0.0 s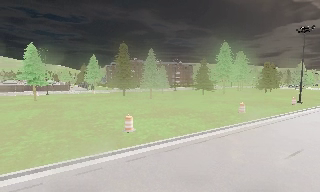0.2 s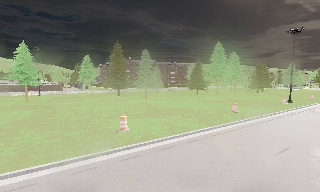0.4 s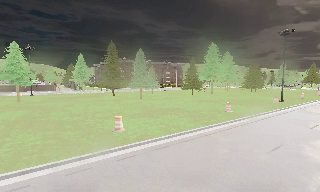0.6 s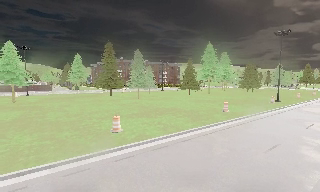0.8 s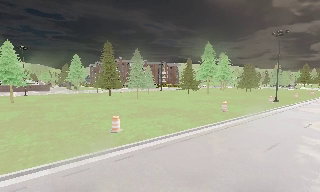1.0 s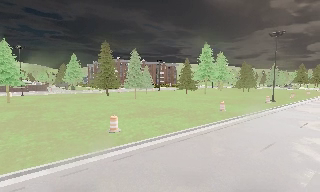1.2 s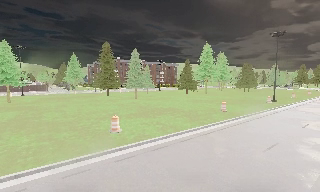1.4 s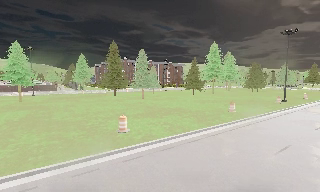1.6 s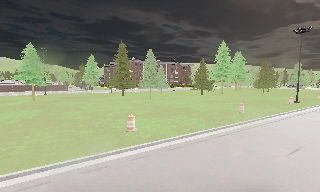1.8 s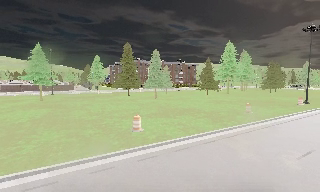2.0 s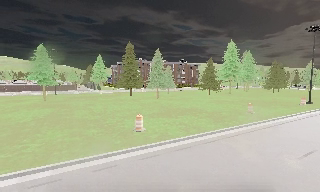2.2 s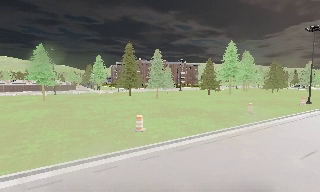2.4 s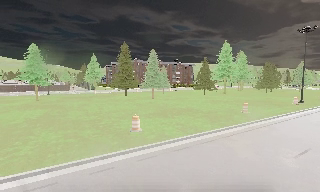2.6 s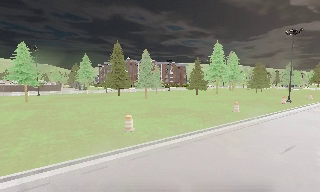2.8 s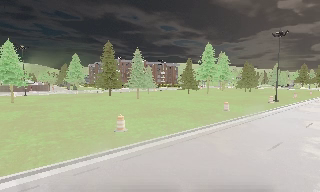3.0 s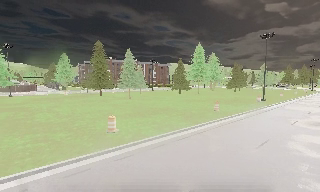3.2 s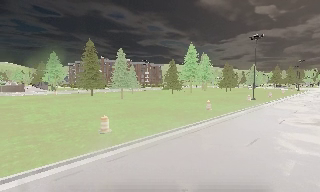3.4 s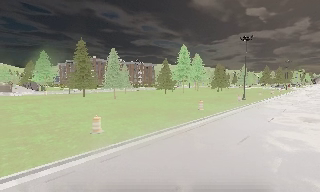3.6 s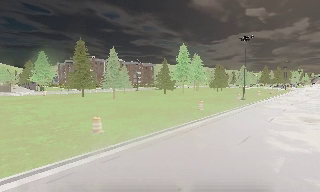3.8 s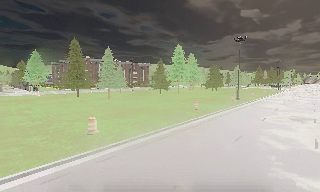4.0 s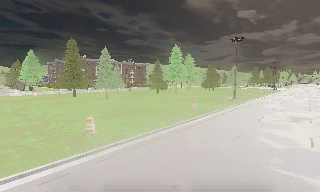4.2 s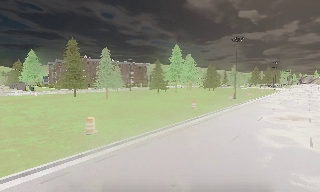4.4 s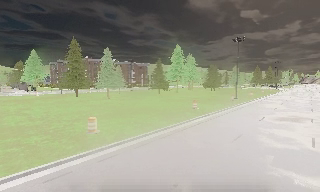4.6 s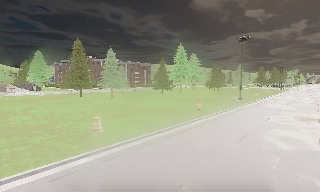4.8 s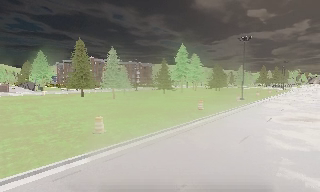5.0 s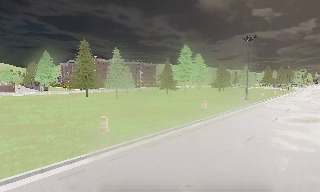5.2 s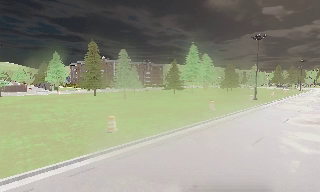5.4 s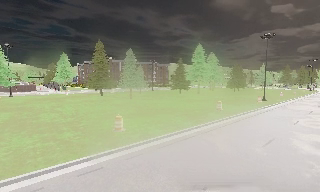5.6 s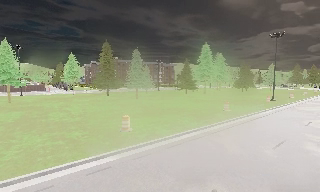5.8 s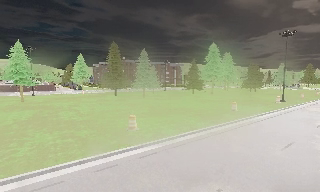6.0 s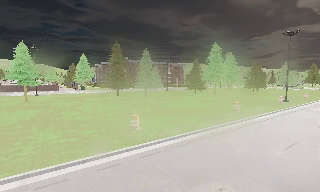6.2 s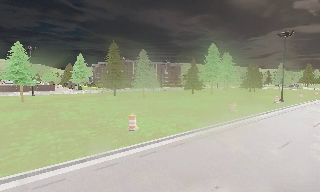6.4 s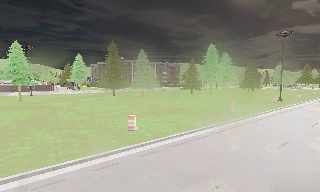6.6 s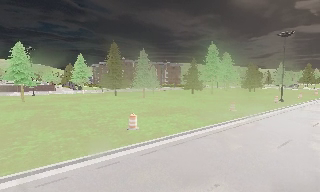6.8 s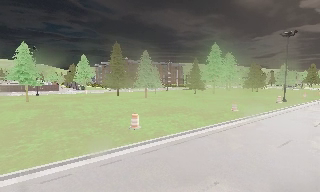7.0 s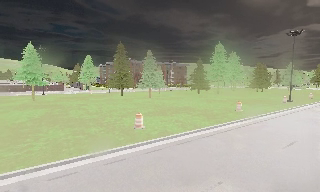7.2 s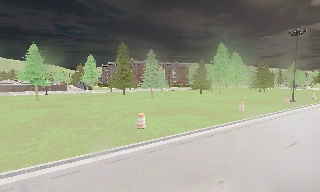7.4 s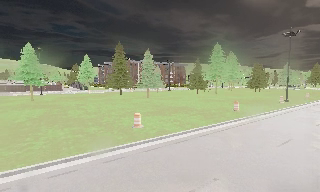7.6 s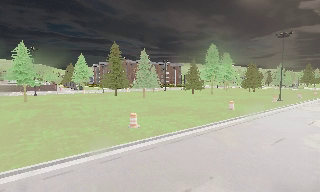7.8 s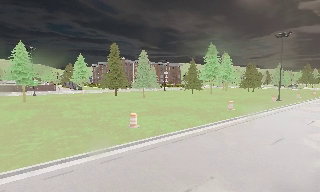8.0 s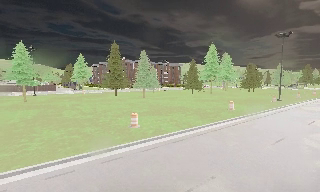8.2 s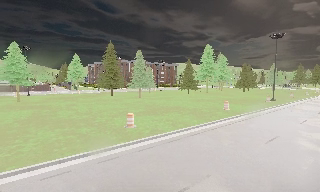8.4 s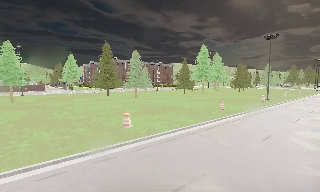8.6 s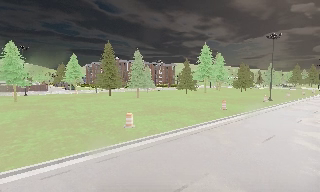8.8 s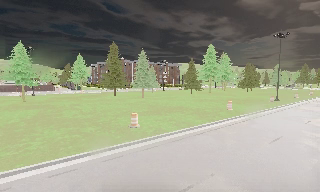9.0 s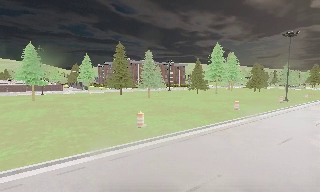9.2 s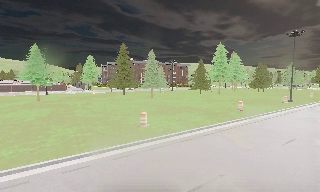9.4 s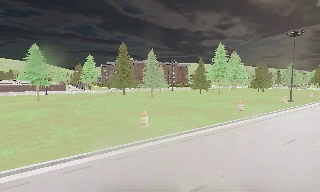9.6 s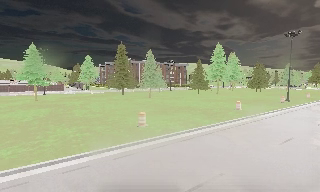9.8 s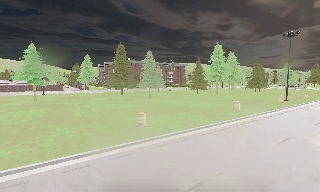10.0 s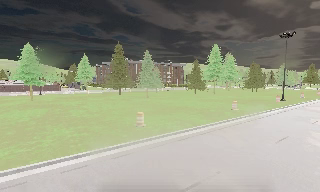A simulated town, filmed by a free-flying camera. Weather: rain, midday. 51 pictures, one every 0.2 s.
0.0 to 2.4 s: The camera travels to its left, about 0.5 m, so close, fixed things drift to the right.
2.4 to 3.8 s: The scene slides to the left, as the camera pans about 15 degrees to its right.
3.8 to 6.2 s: The scene slides to the right, as the camera pans about 10 degrees to its left.
6.2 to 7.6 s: The camera travels backward, about 0.5 m, so what stands in front gets smaller.
7.6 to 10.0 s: The camera shifts only a little, or ends up much as it began.
The film runs backward here.
